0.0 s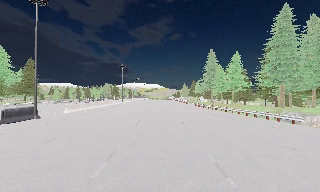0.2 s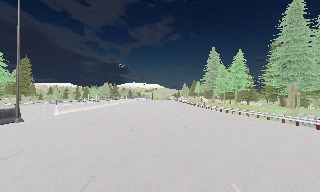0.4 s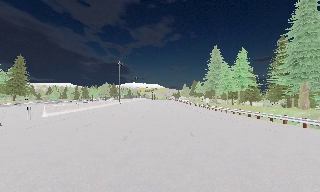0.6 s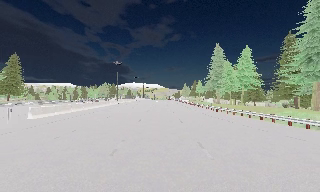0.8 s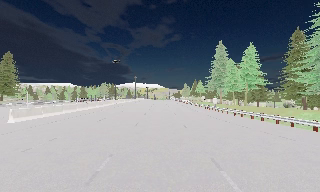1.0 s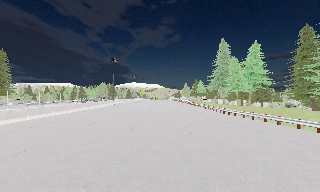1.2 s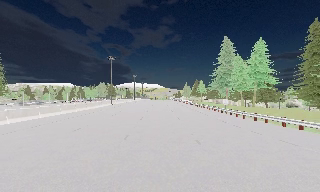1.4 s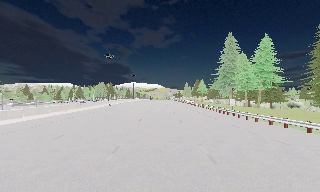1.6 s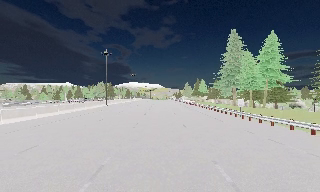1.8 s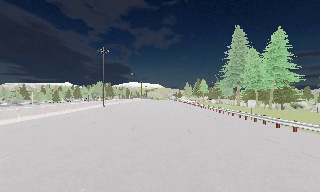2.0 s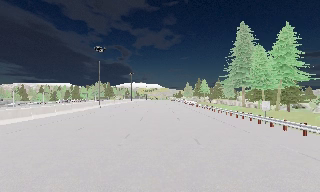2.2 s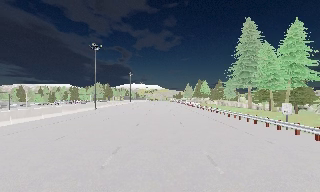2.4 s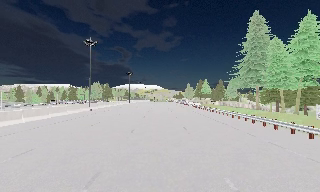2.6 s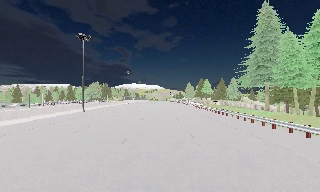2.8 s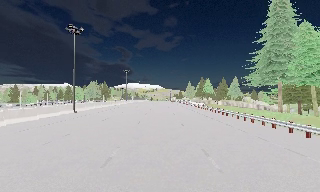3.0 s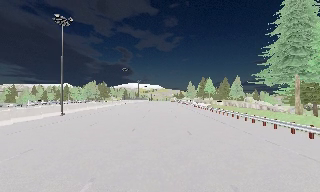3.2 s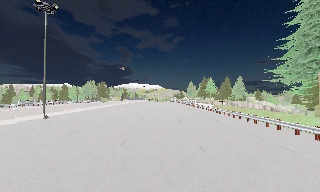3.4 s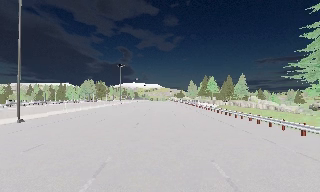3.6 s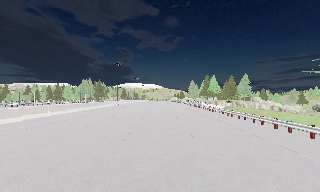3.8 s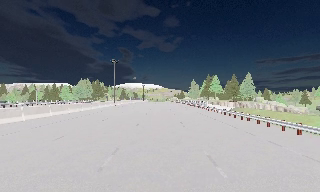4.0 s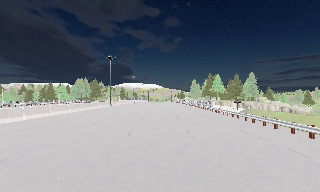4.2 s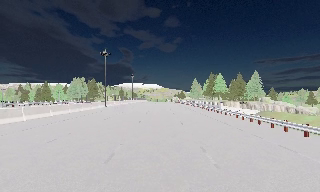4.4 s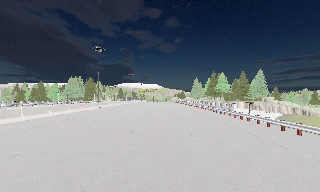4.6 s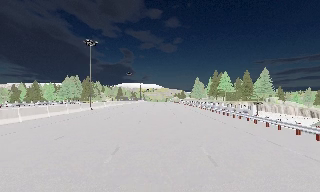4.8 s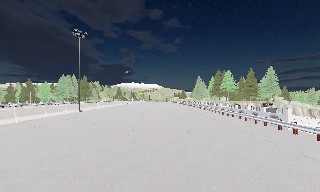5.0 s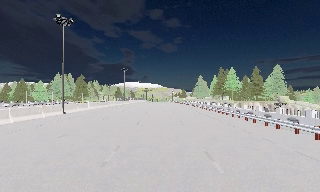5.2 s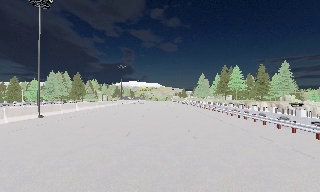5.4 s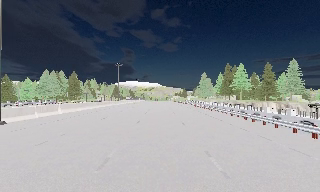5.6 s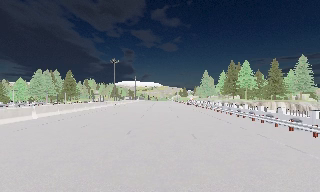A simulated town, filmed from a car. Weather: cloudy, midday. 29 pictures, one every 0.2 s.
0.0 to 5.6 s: The camera travels forward, about 75 m, so what stands in front looms larger. It gains speed.
The film runs forward here.
